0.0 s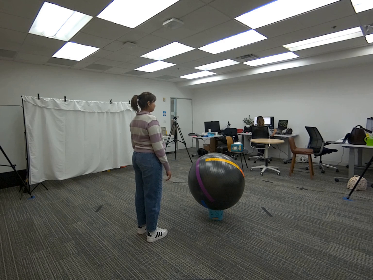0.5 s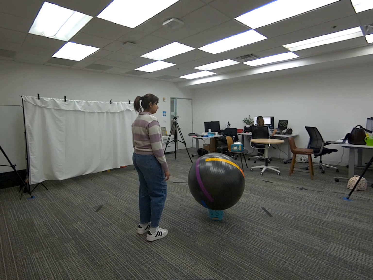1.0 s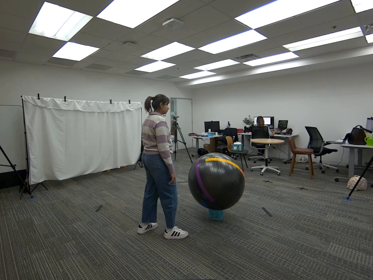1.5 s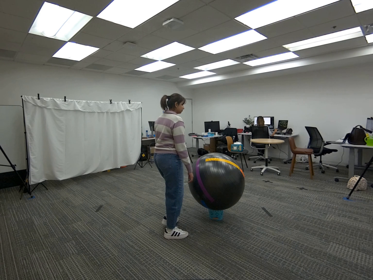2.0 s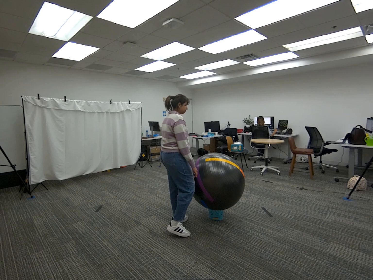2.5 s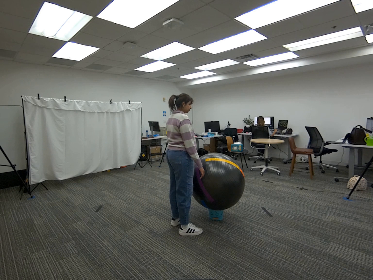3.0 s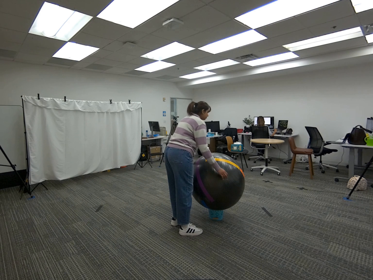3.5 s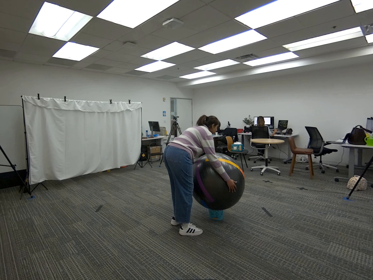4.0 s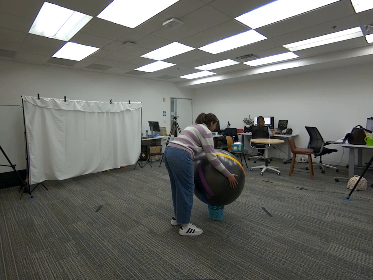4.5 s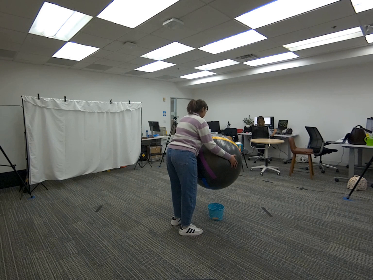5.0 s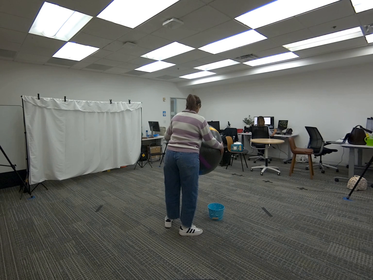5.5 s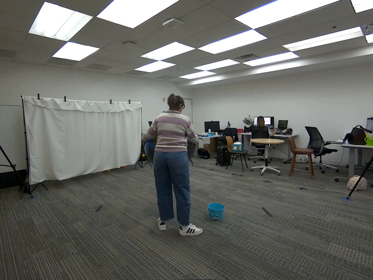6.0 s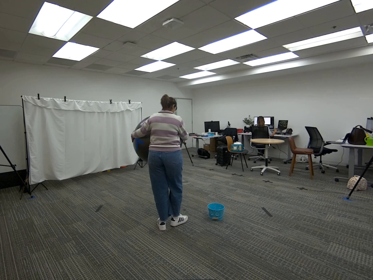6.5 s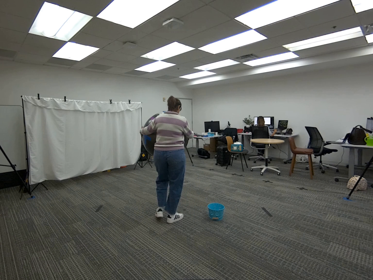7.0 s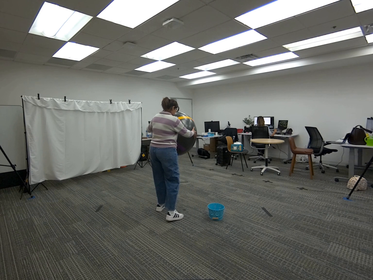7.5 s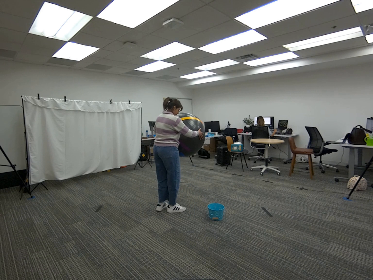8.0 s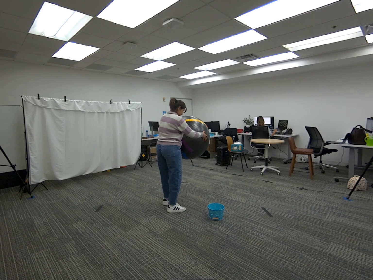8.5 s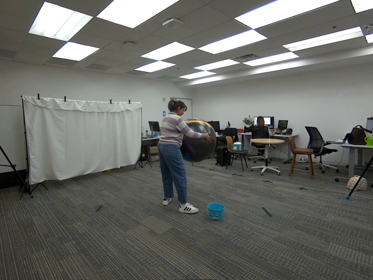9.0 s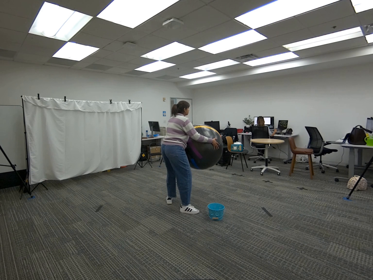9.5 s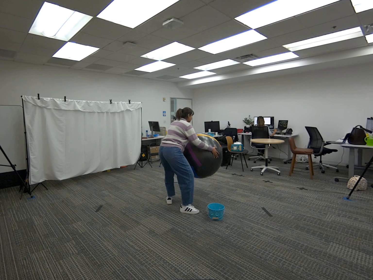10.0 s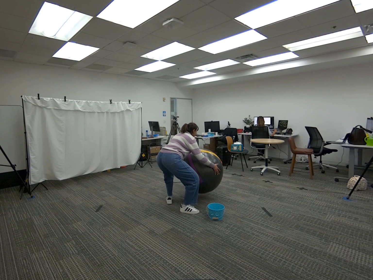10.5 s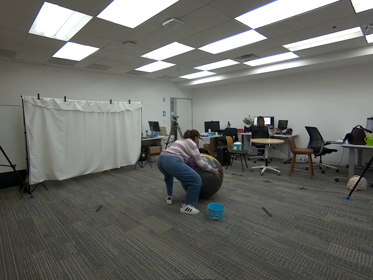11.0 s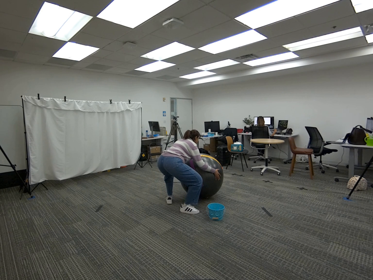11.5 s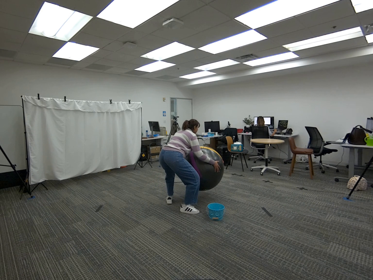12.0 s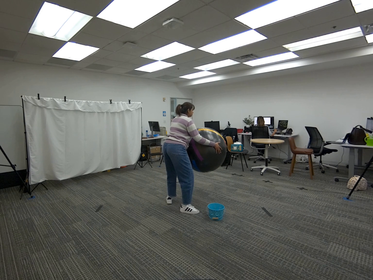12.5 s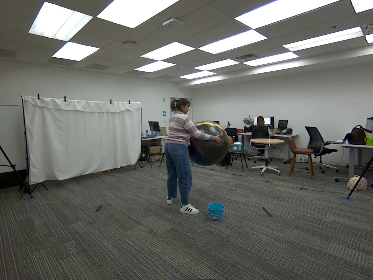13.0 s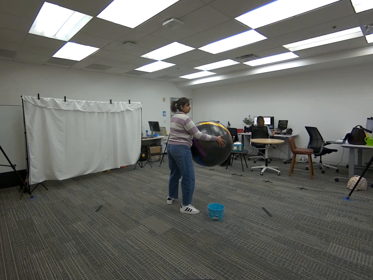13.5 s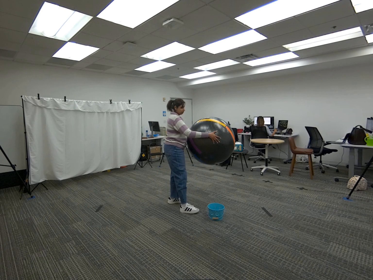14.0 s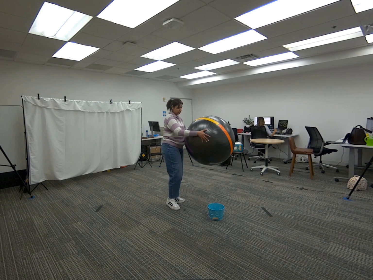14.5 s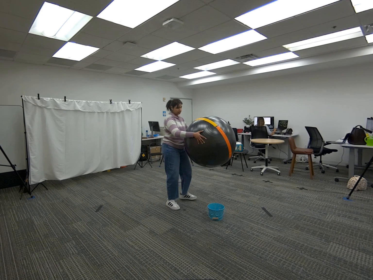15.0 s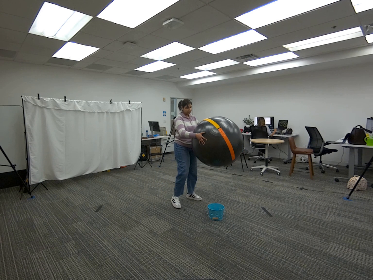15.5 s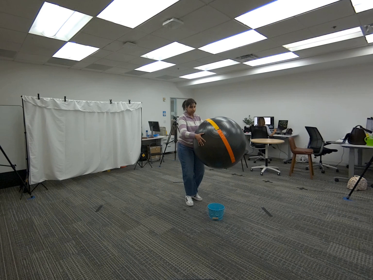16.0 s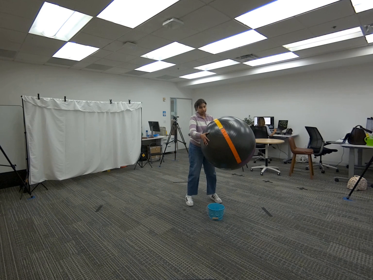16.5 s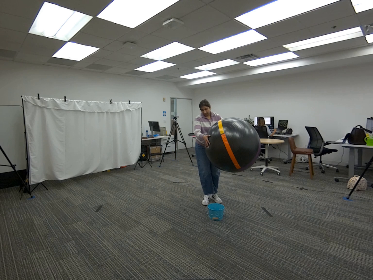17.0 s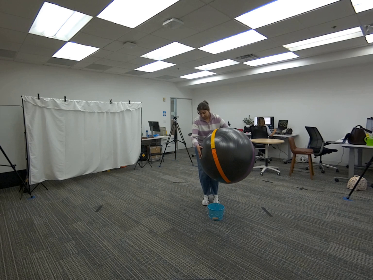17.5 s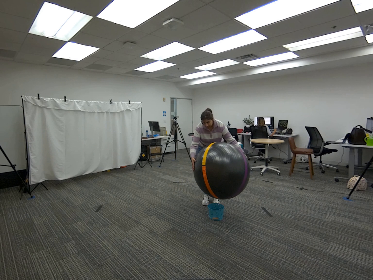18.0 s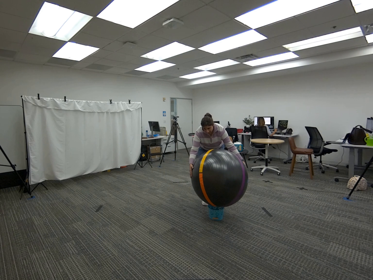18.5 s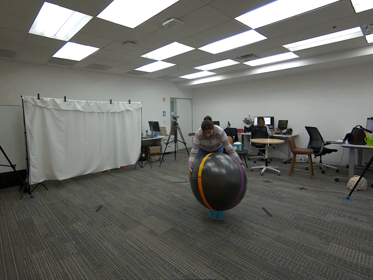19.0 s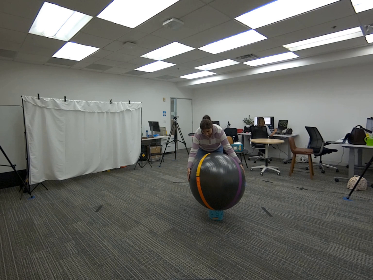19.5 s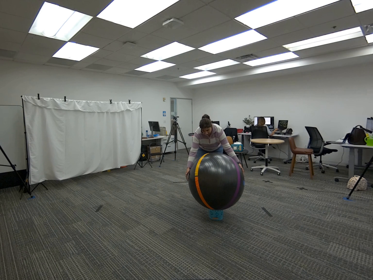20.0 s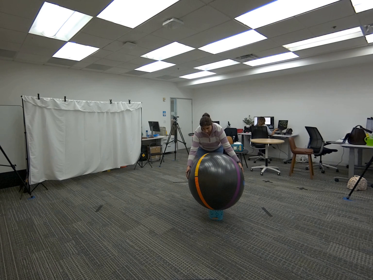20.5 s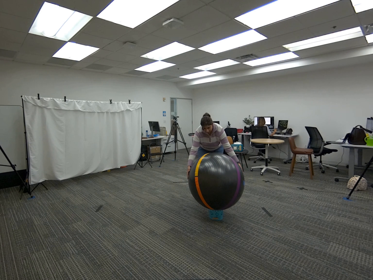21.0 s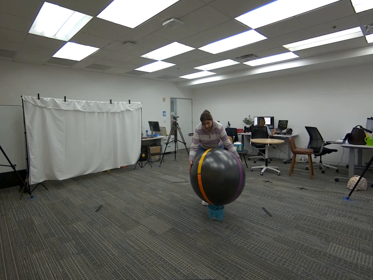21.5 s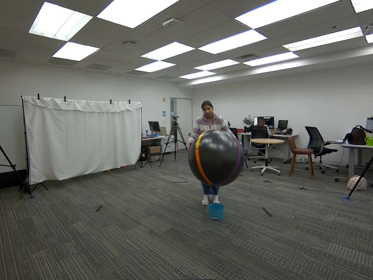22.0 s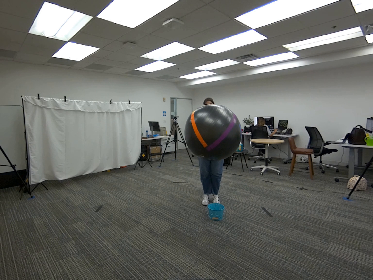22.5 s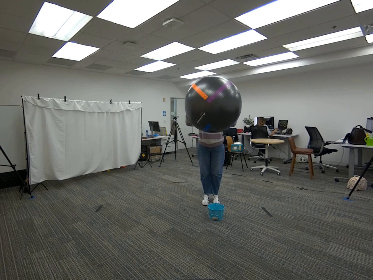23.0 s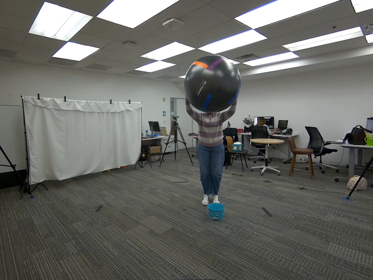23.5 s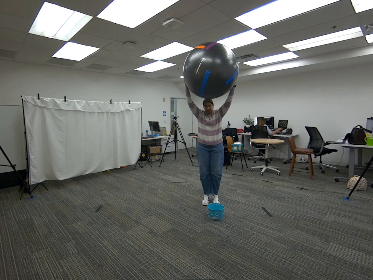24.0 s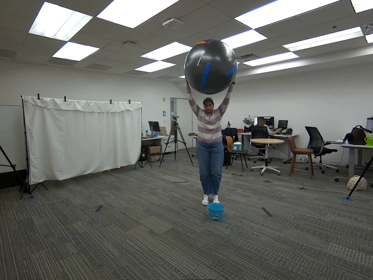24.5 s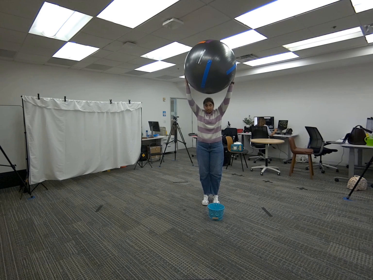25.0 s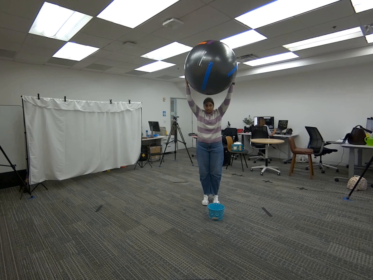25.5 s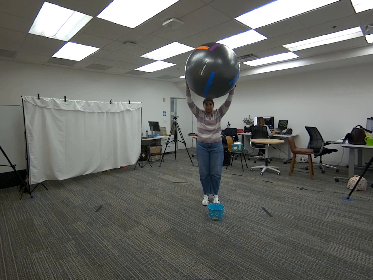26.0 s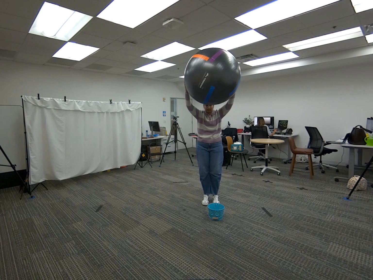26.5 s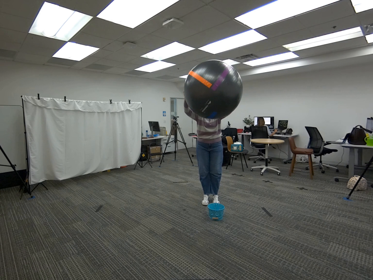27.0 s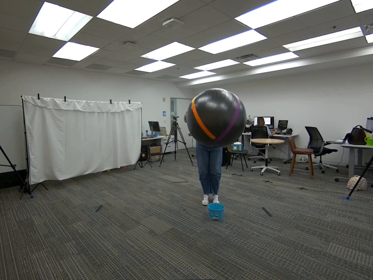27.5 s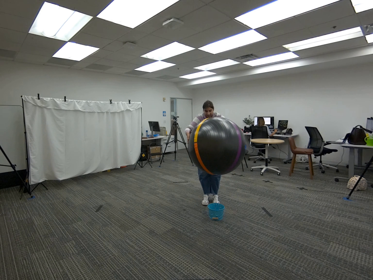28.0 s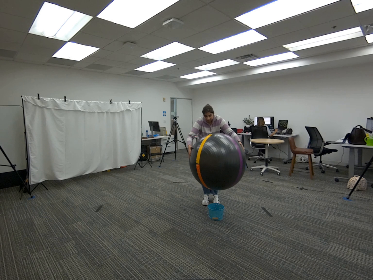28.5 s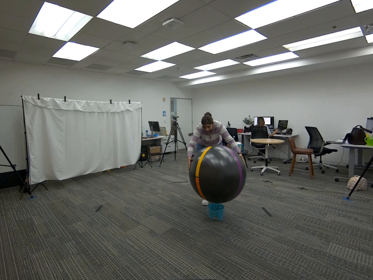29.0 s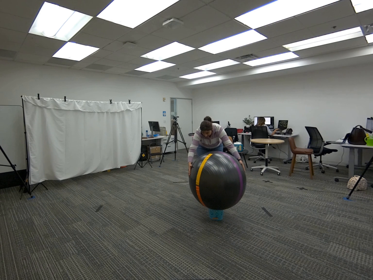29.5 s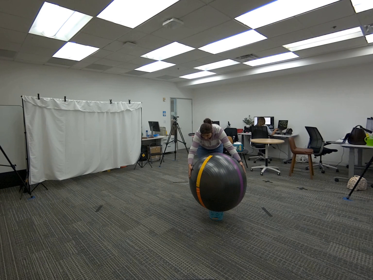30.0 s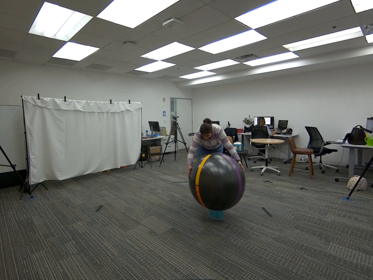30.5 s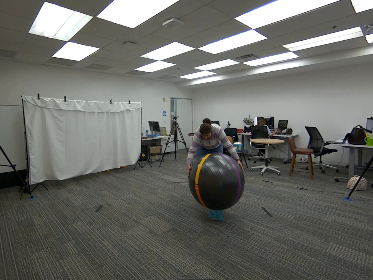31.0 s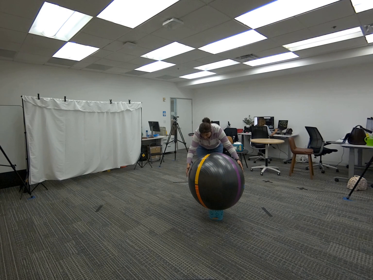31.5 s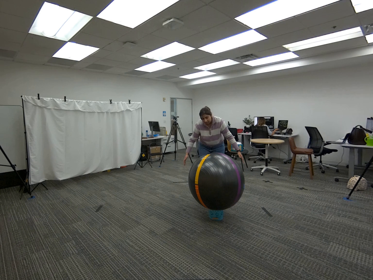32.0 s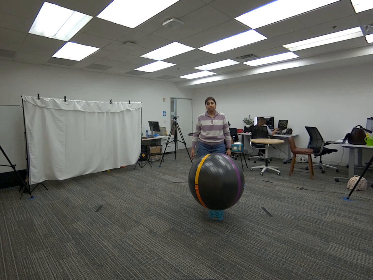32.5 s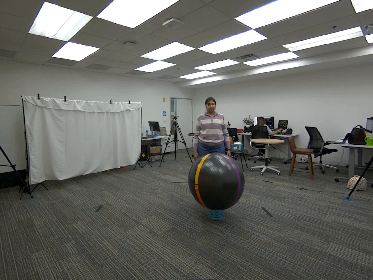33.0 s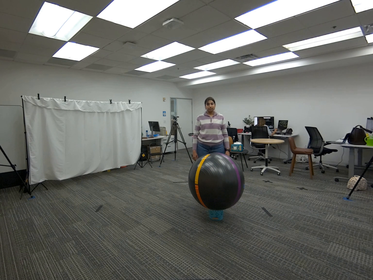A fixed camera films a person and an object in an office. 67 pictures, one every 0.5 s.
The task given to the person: Walk over to the yoga ball on the blue basket and use both hands to pick up the yoga ball infront of you and squat down to touch the ground with the yoga ball and then stand up and raise the yoga ball above your head.
